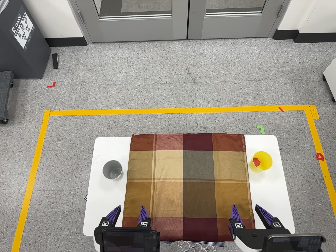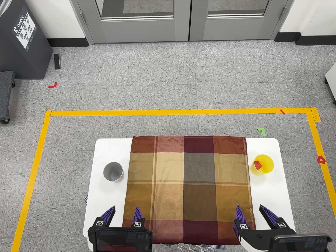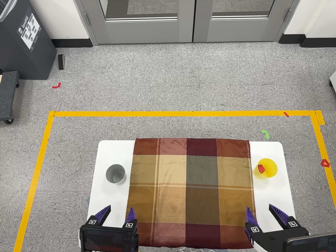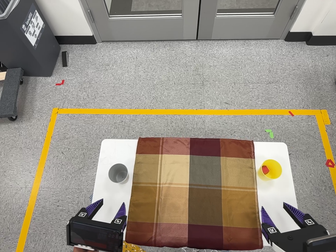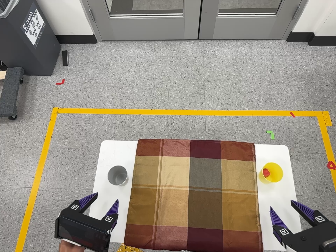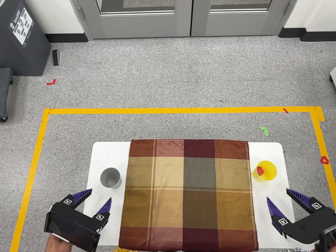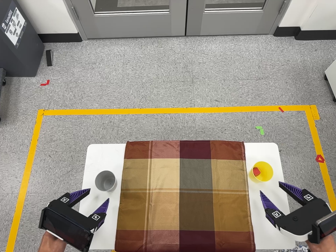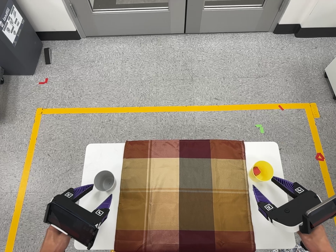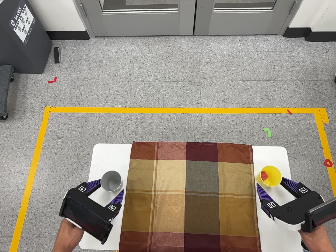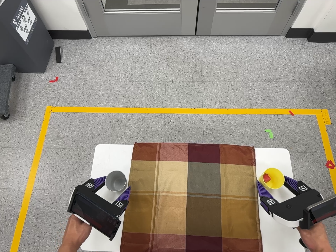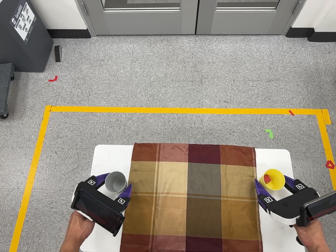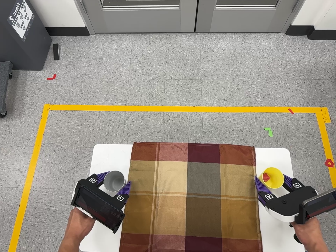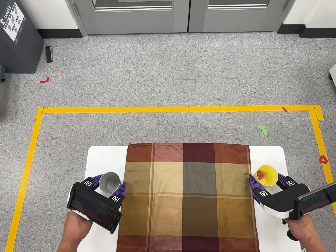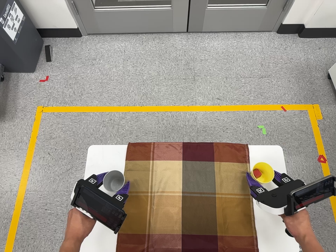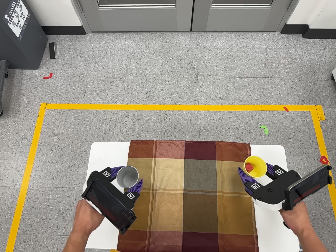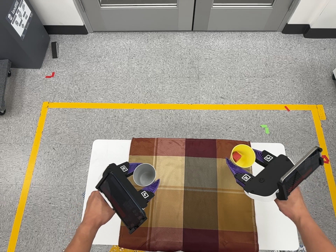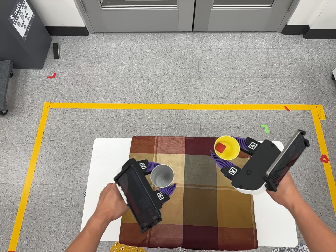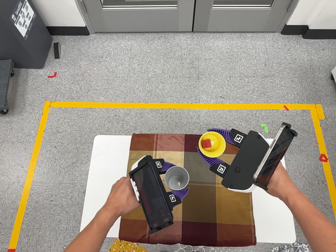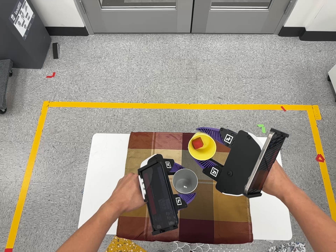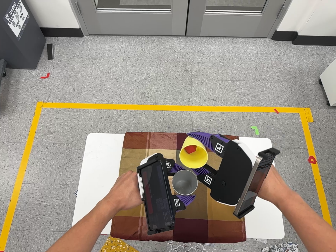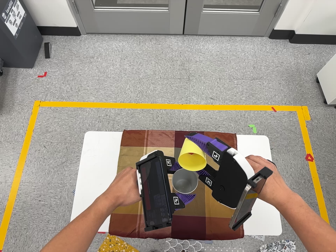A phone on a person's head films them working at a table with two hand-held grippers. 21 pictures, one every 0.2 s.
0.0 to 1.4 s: The camera travels toward the top of its view and forward, about 8 cm, so close, fixed things drift downward.
1.4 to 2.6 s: The camera shifts only a little, or ends up much as it began.
2.6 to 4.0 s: The camera travels toward the bottom of its view and backward, about 9 cm, so close, fixed things drift upward.
The film runs forward here.
